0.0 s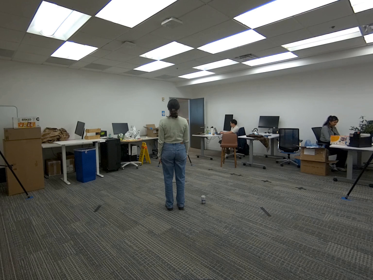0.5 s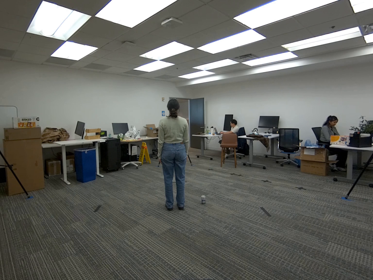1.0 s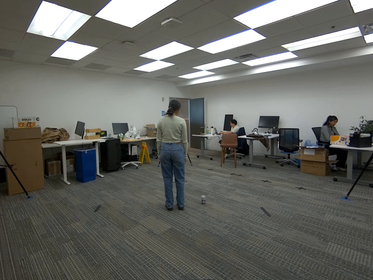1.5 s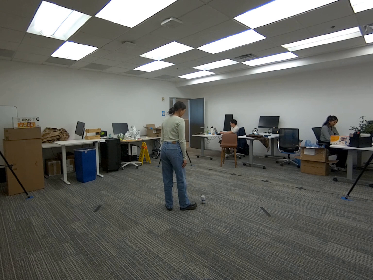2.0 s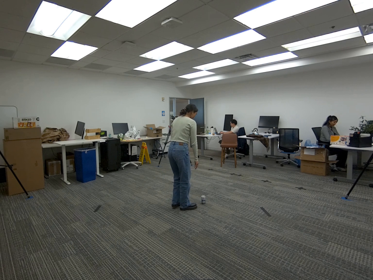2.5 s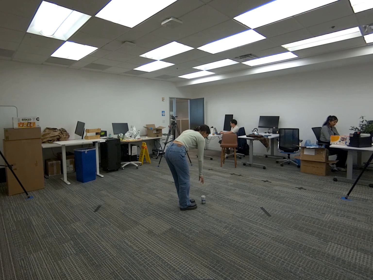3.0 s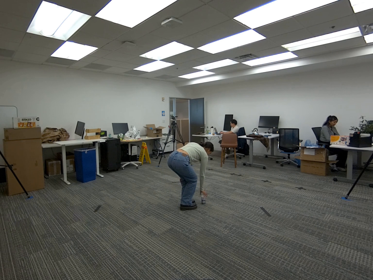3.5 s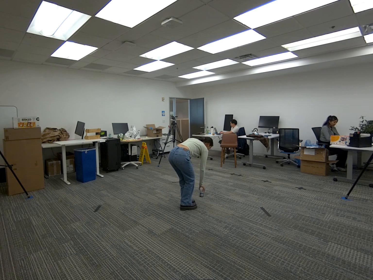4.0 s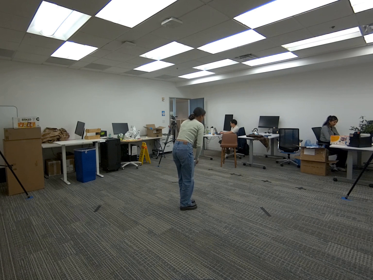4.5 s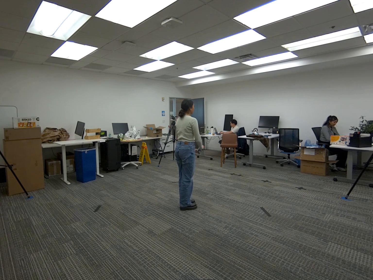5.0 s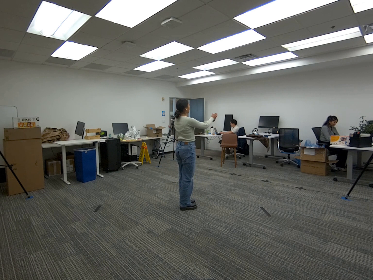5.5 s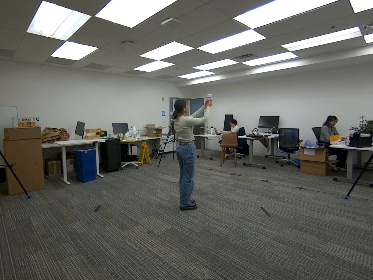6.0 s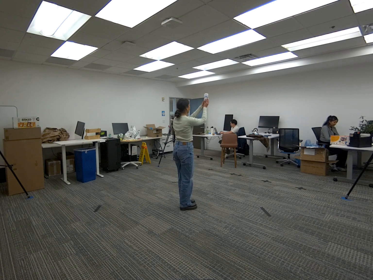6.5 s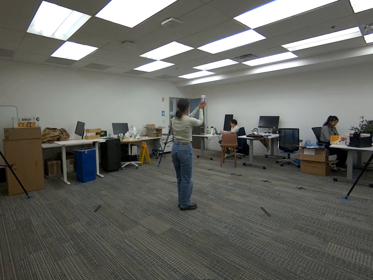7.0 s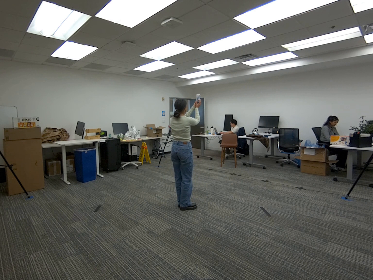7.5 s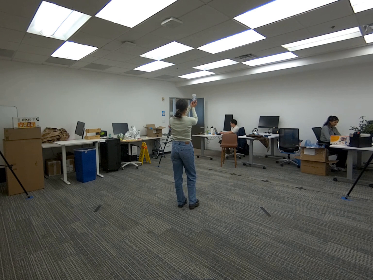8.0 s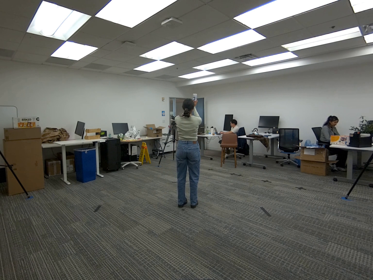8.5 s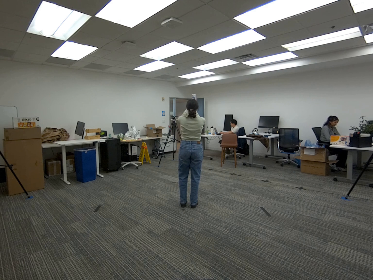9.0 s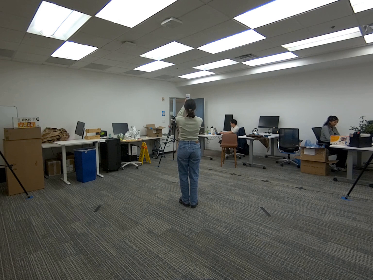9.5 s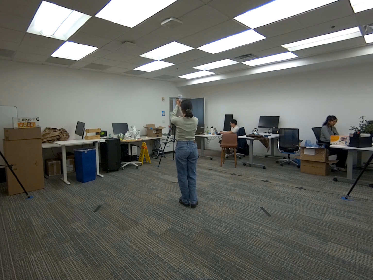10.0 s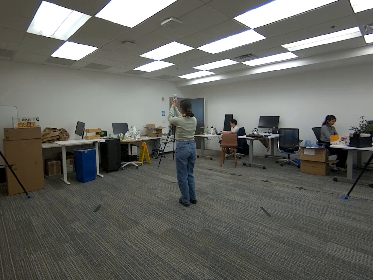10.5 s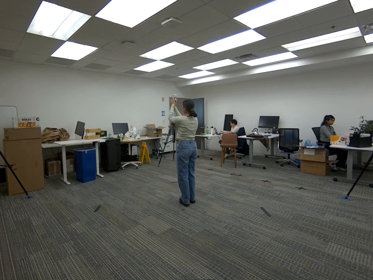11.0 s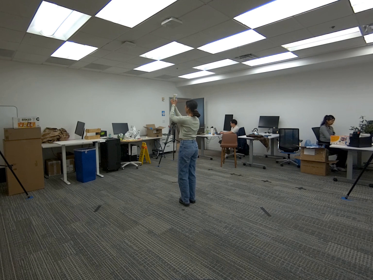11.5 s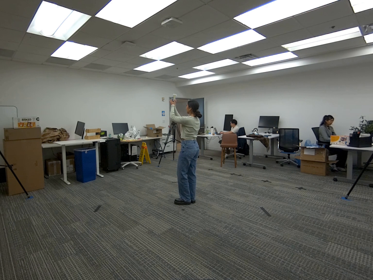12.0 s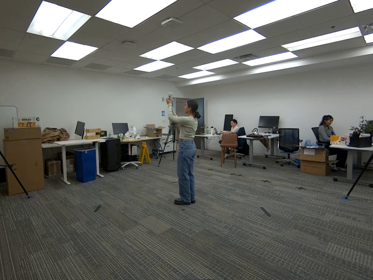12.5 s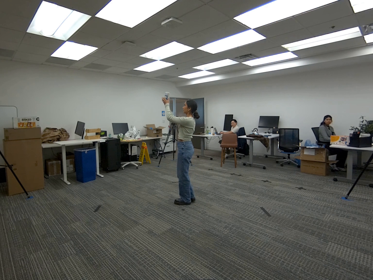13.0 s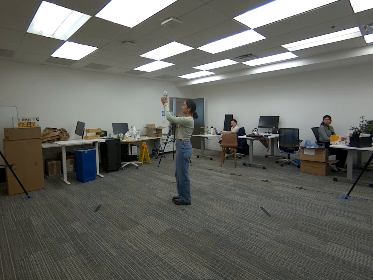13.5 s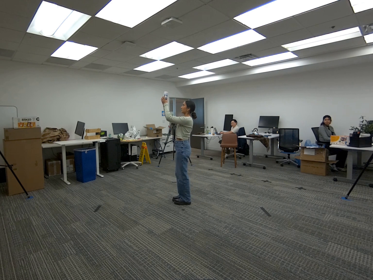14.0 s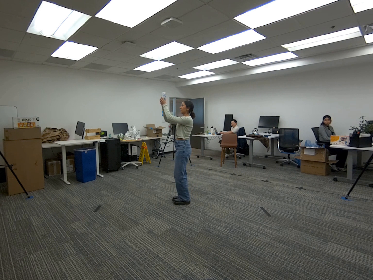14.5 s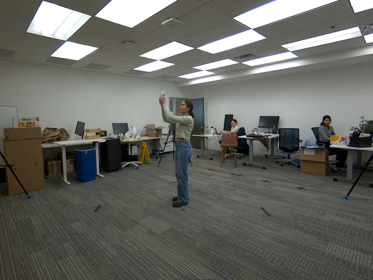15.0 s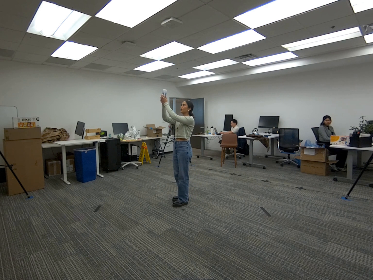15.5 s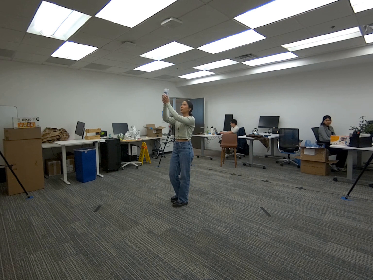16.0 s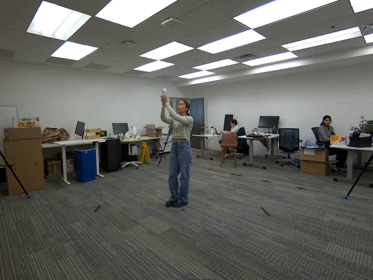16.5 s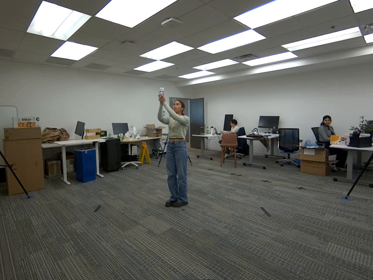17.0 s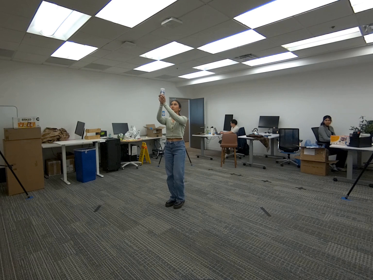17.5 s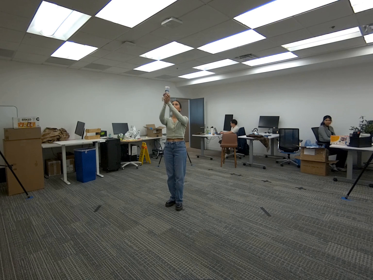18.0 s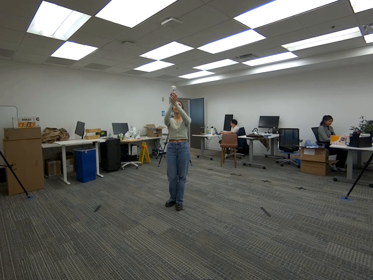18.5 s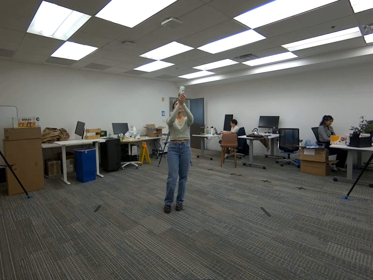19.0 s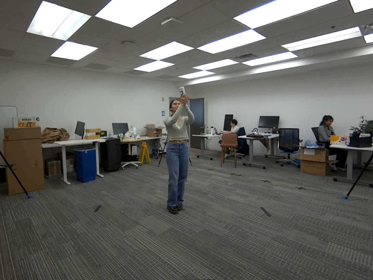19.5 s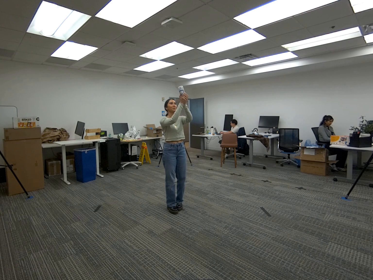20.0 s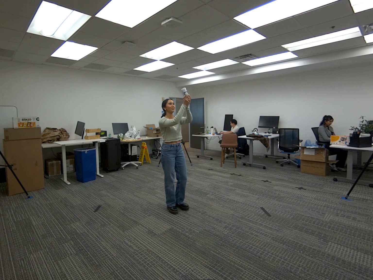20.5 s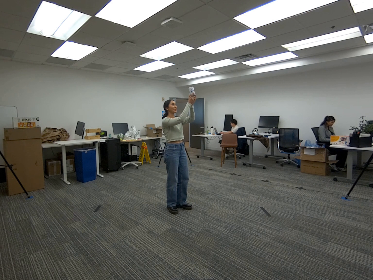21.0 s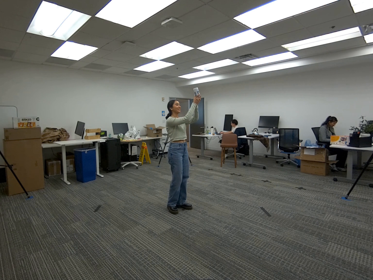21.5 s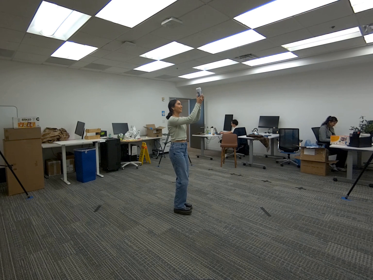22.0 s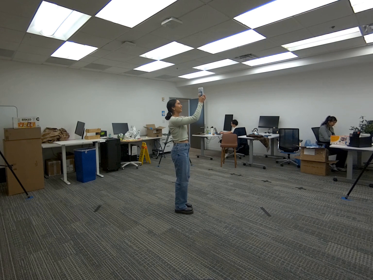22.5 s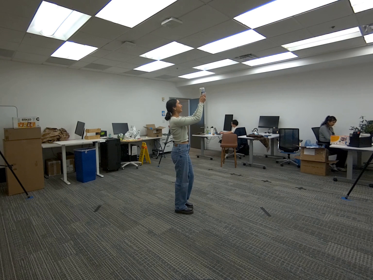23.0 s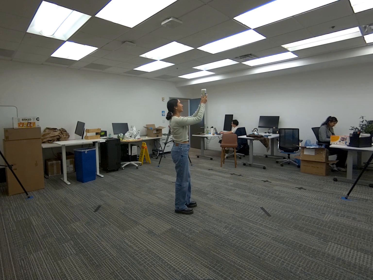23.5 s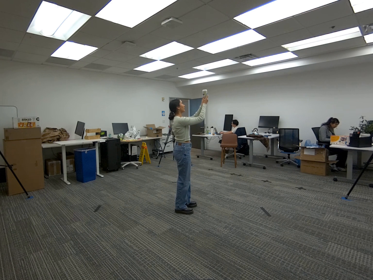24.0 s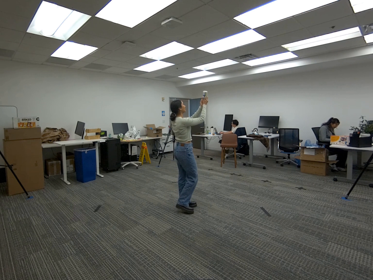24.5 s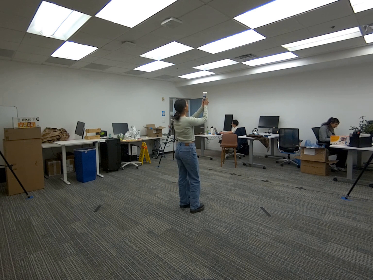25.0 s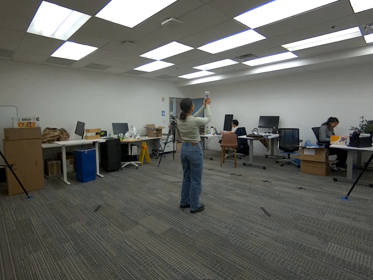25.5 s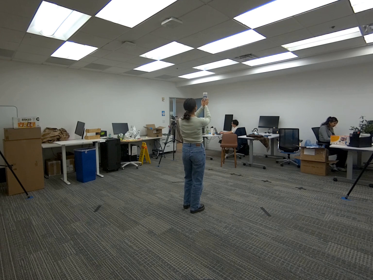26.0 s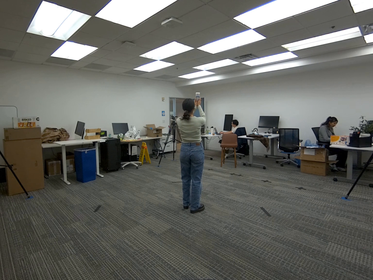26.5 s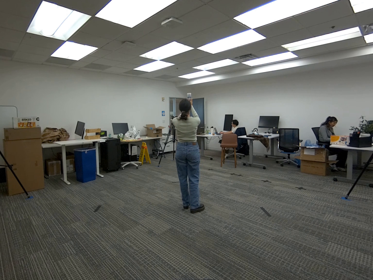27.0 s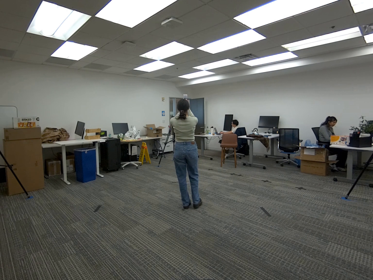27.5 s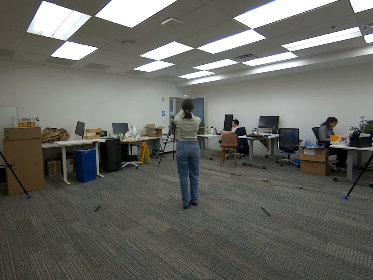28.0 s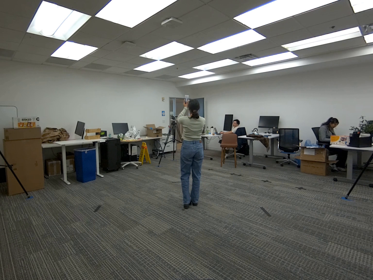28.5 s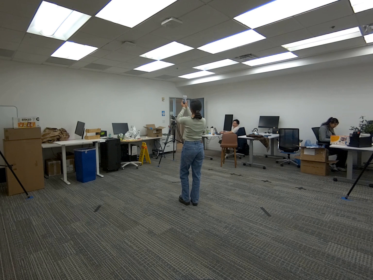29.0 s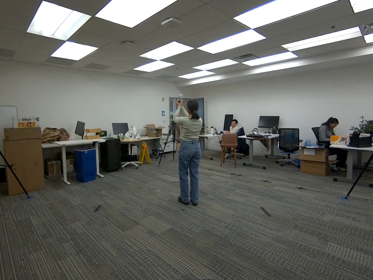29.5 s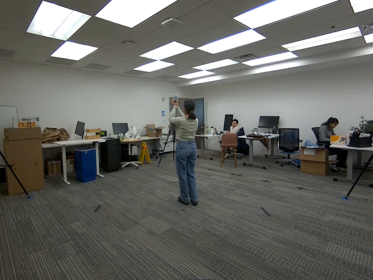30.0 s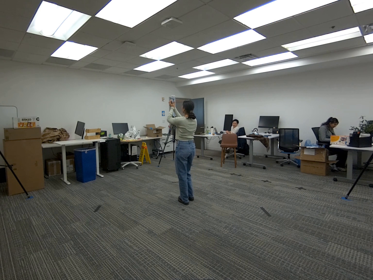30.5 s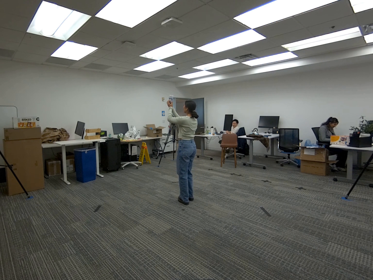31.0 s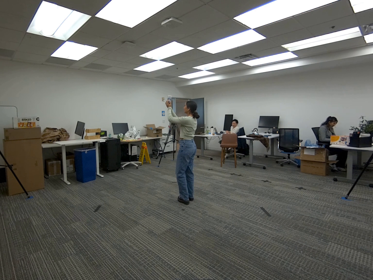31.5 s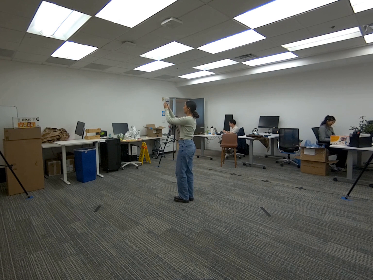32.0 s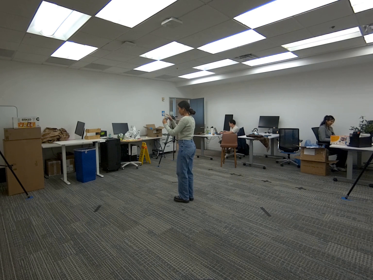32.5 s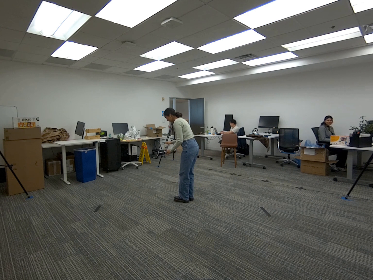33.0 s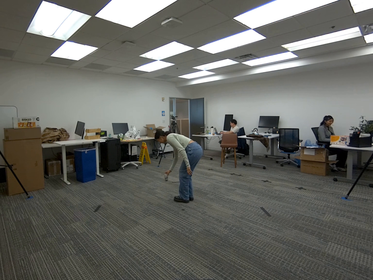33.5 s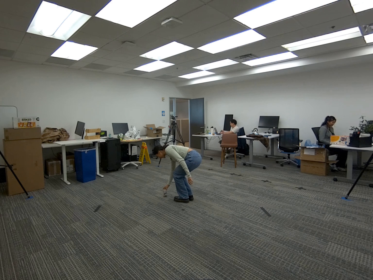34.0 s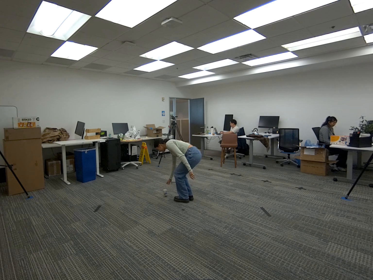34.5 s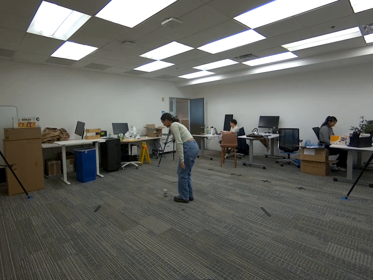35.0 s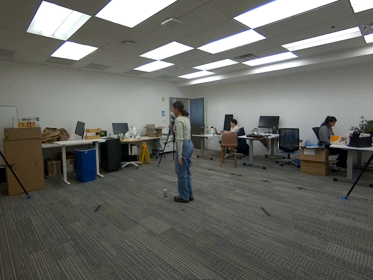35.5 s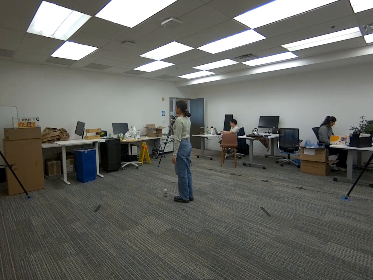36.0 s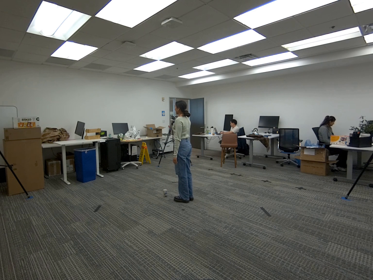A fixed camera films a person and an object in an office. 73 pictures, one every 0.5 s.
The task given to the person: Pick up the soup can with both hands and hold in a way that the soup can is most visable. Rotate can and self to have the can be viewed by all cameras. Place on floor when done.
